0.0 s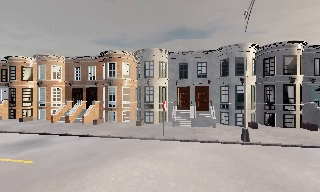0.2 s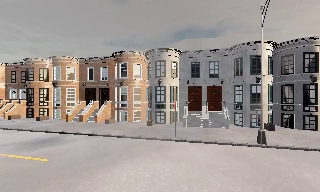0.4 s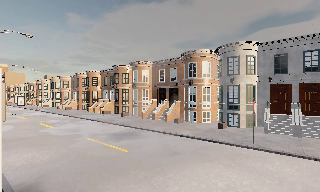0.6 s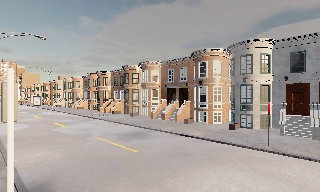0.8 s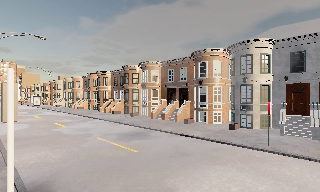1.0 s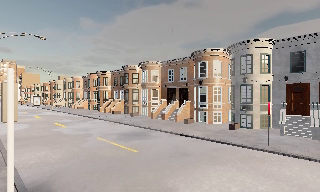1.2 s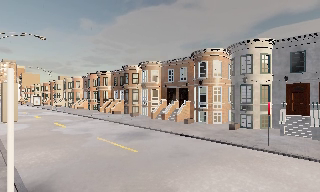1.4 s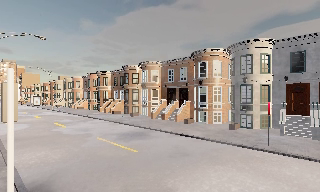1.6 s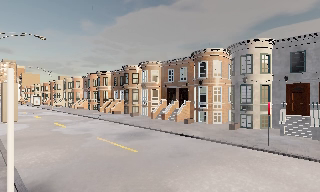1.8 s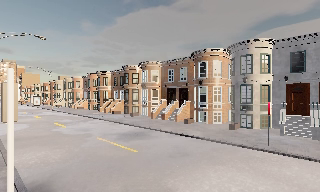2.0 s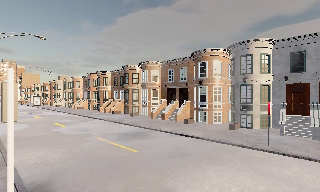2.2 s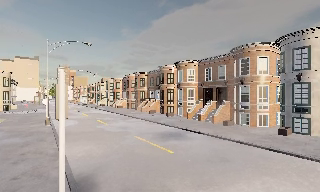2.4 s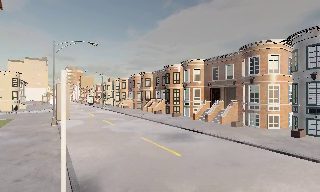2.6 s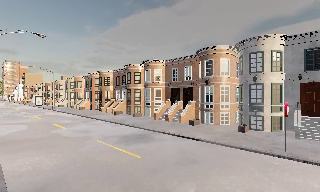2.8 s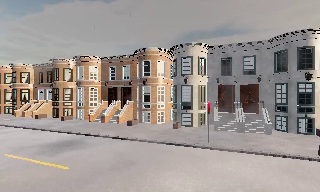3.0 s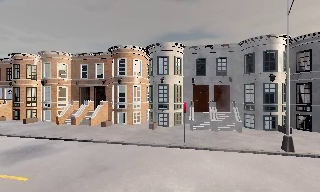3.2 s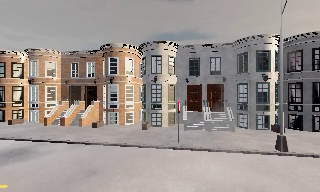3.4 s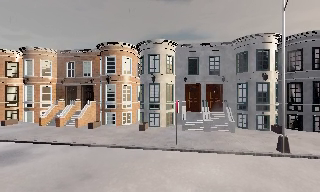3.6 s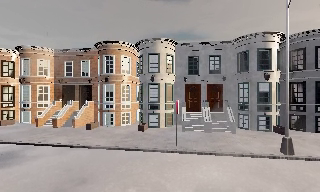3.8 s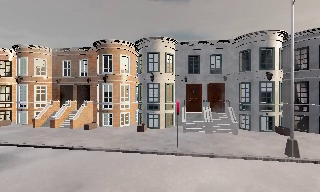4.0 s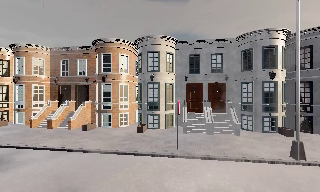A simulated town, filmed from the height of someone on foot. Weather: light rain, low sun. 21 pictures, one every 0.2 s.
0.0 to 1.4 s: The camera swings to its left by about 30 degrees, and the scene slides to the right. It travels forward, about 0.5 m. It loses speed.
1.4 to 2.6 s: The camera travels forward, about 0.5 m, so what stands in front looms larger. It gains speed.
2.6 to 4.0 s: The scene slides to the left, as the camera pans about 35 degrees to its right. It travels forward, about 2 m.
The film runs forward here.
